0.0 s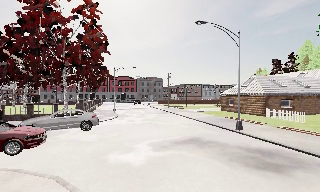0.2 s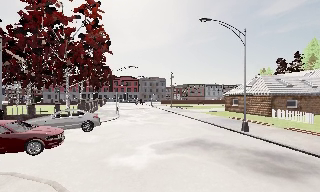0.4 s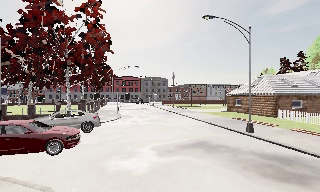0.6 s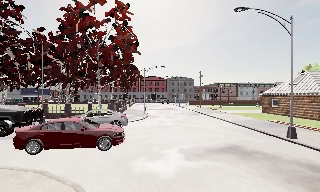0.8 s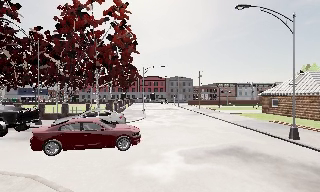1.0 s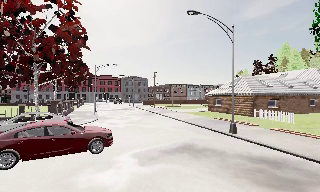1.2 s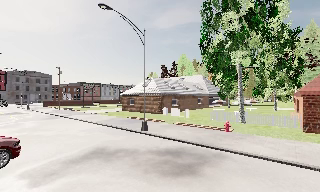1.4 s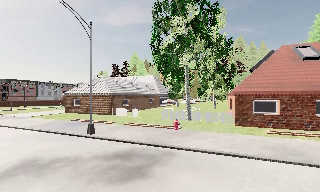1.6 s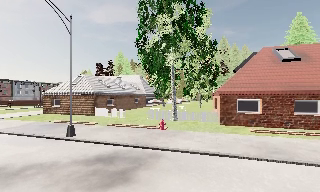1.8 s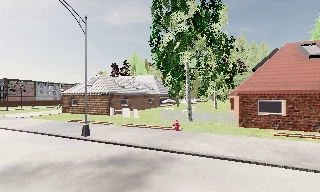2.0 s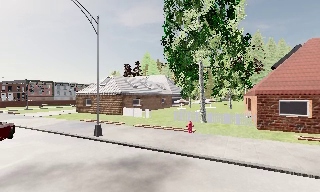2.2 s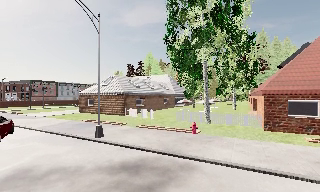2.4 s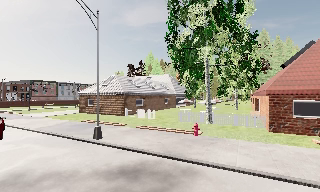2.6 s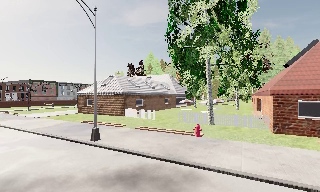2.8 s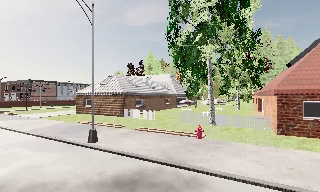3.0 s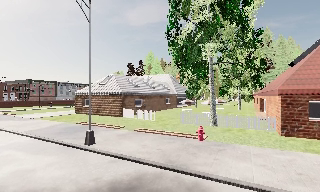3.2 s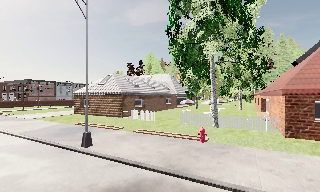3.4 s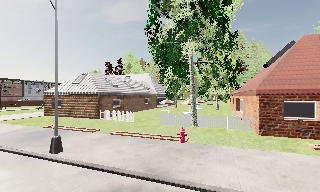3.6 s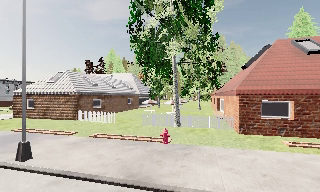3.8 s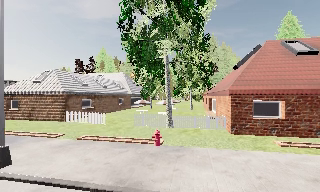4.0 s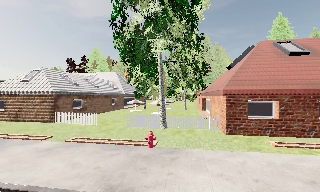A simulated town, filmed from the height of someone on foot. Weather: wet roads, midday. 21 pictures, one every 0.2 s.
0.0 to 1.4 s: The scene slides to the left, as the camera pans about 50 degrees to its right. It travels forward, about 2 m.
1.4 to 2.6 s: The camera travels forward, about 2 m, so what stands in front looms larger.
2.6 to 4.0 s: The scene slides to the left, as the camera pans about 20 degrees to its right. It travels forward, about 2 m, so what stands in front looms larger.
The film runs forward here.
